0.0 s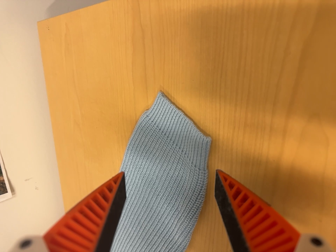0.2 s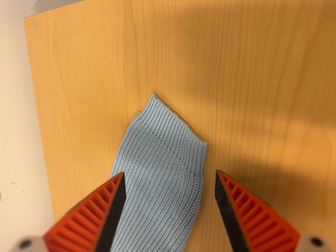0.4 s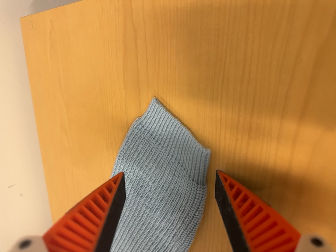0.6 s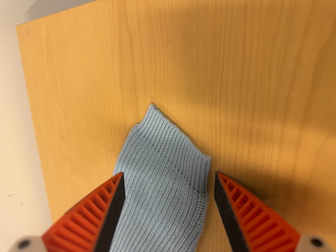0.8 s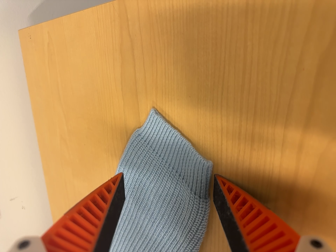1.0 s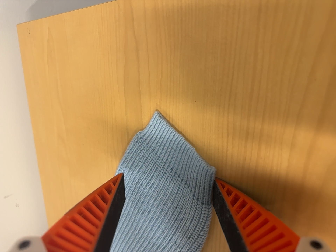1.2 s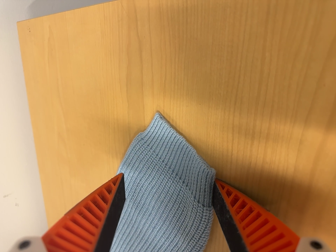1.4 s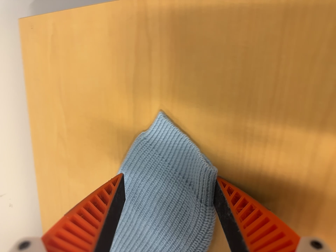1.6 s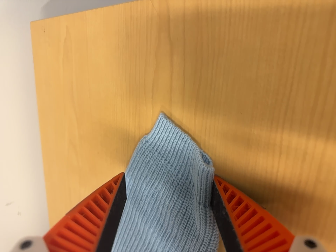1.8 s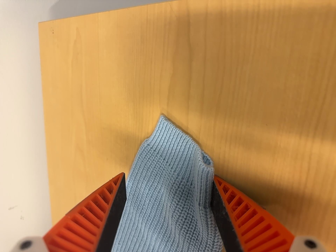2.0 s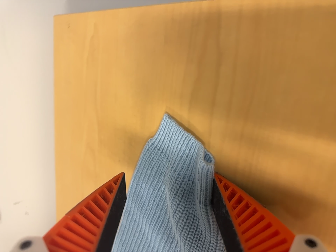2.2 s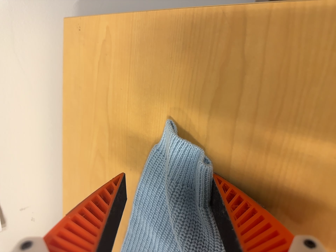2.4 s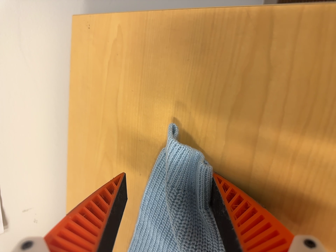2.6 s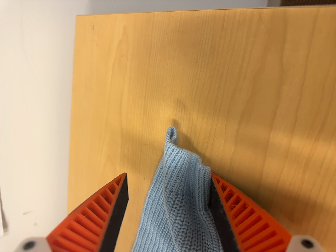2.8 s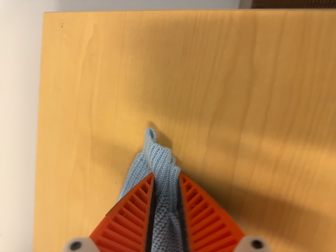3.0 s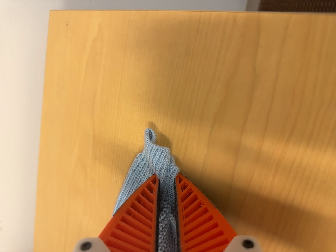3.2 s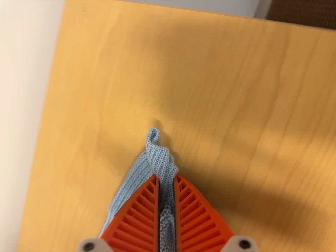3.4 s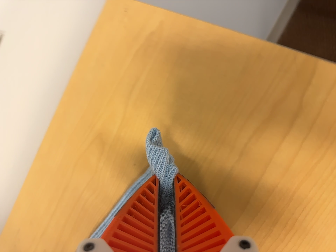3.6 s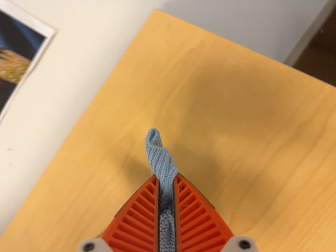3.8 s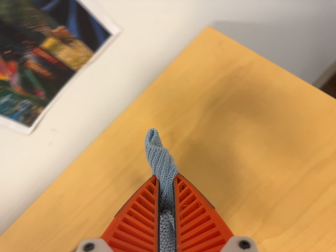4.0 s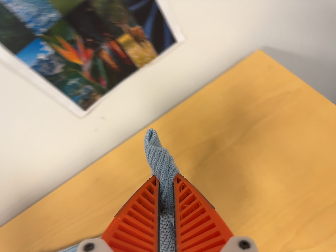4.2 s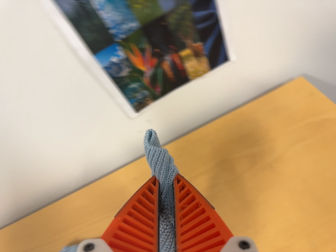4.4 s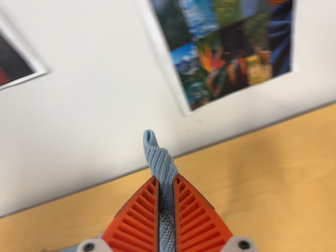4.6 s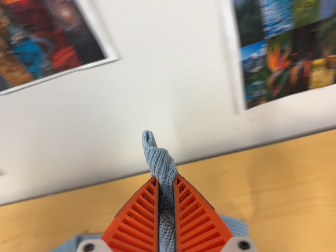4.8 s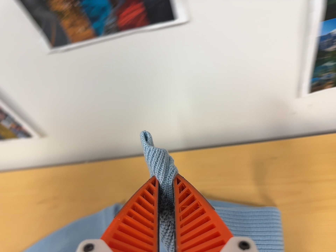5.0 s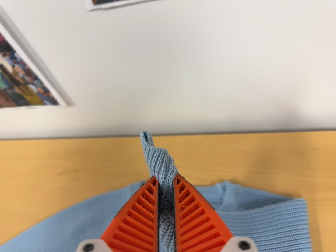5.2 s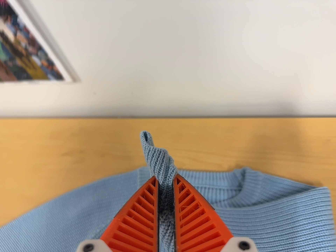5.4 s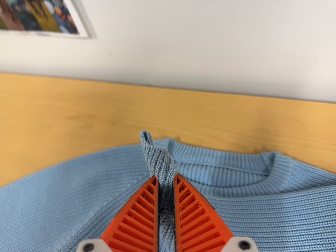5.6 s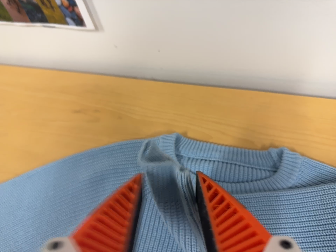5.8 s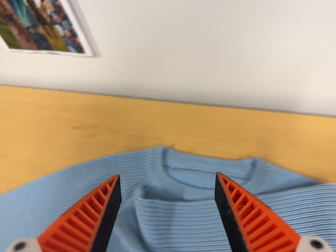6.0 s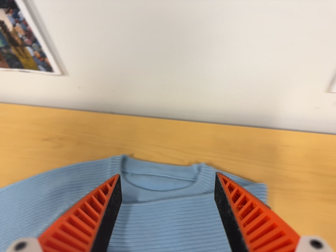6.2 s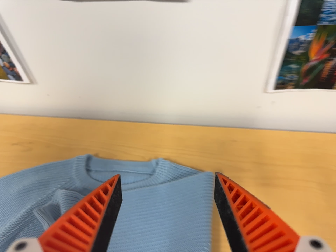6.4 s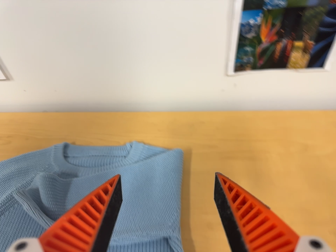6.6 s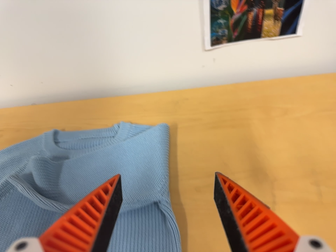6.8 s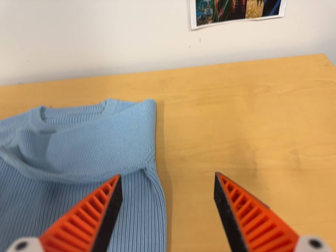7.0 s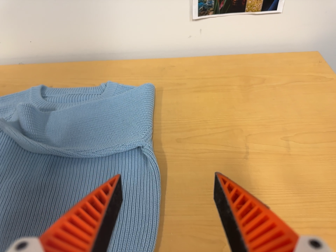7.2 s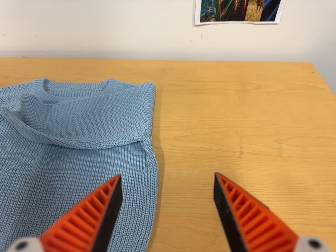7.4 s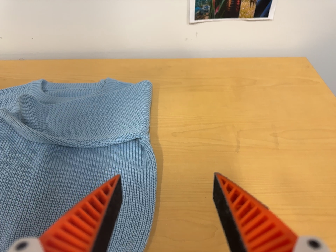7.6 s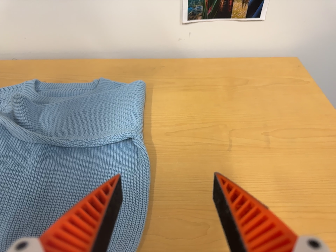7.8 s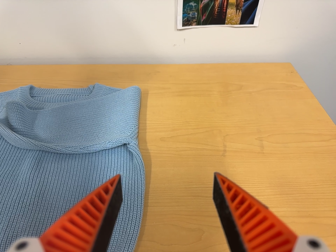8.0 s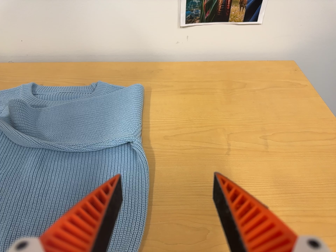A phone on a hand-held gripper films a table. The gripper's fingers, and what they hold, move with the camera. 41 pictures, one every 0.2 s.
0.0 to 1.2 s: The camera shifts only a little, or ends up much as it began.
1.2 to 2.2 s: The camera travels to its left and forward, about 9 cm, so close, fixed things drift to the right.
2.2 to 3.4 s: The camera pans to its right by about 10 degrees. It travels to its left, about 7 cm. It rolls about its line of sight by about 20 degrees, and the scene rotates clockwise.
3.4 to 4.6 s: The camera travels to its left, about 38 cm, so close, fixed things drift to the right. Its aim tips toward the top of its view by about 10 degrees. It rolls about its line of sight by about 50 degrees, and the scene rotates clockwise.
4.6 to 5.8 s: The camera travels to its left, forward and toward the bottom of its view, about 20 cm, so close, fixed things drift to the right. Its aim tips toward the bottom of its view by about 10 degrees, and the scene shifts upward. It rolls about its line of sight by about 20 degrees, and the scene rotates clockwise.
5.8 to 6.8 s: The scene slides to the left, as the camera pans about 15 degrees to its right. It travels toward the bottom of its view, backward and to its right, about 30 cm, so close, fixed things drift upward. It rolls about its line of sight by about 10 degrees, and the scene rotates counterclockwise.
6.8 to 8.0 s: The camera travels toward the bottom of its view and backward, about 8 cm, so close, fixed things drift upward.
The film runs forward here.
